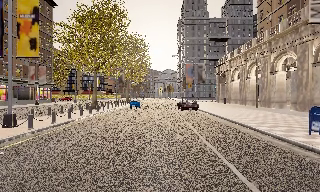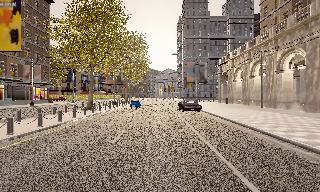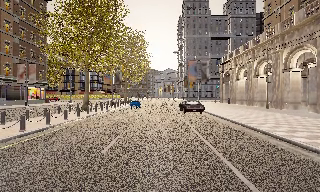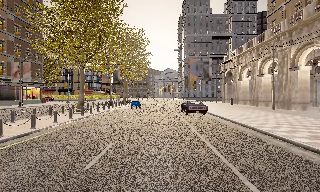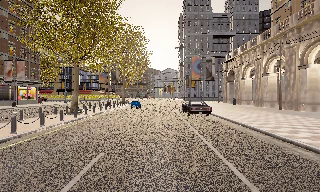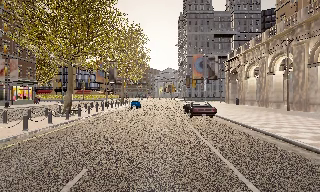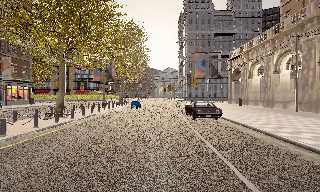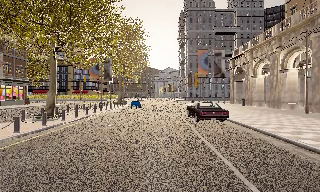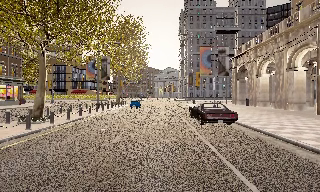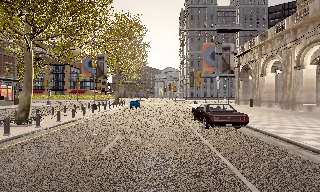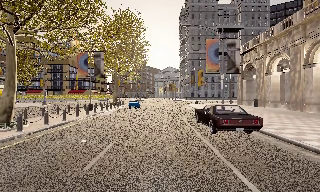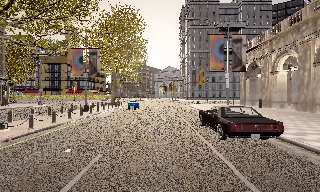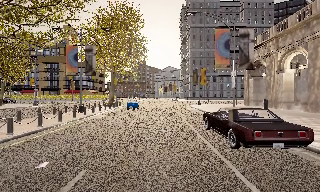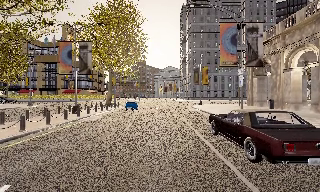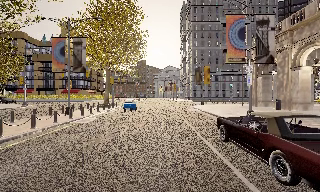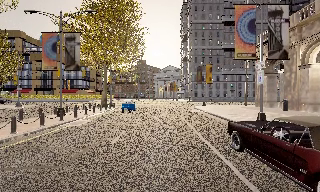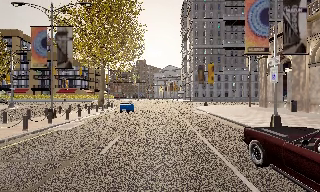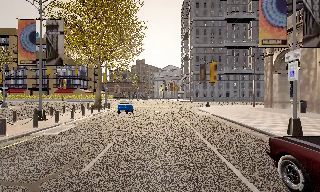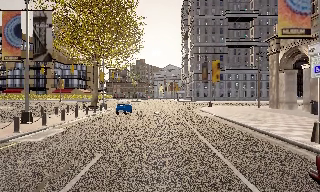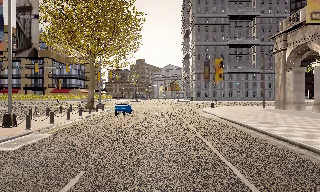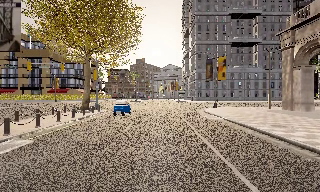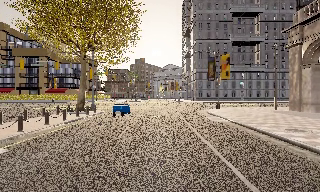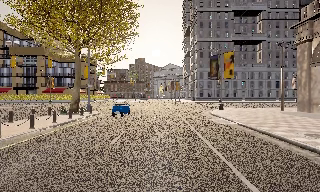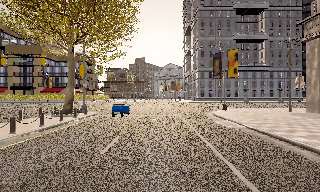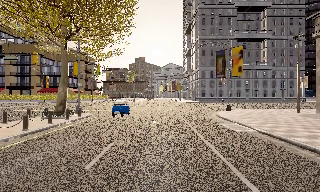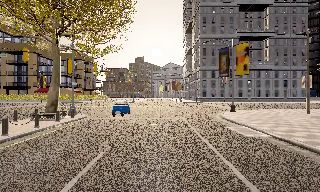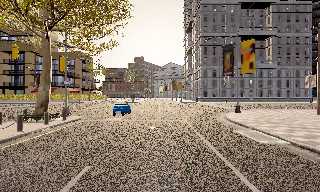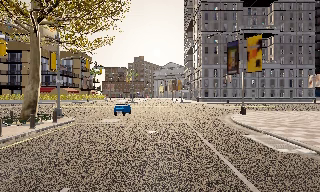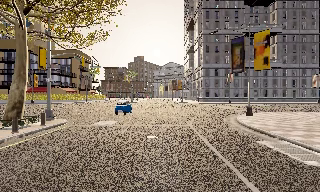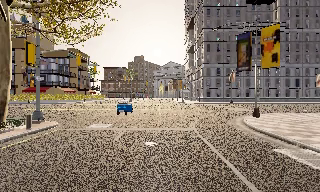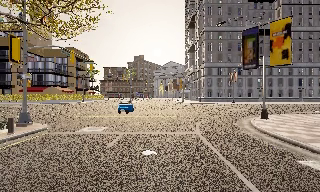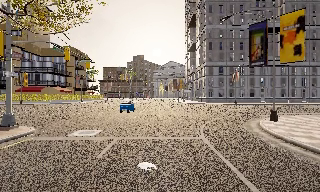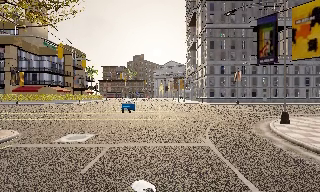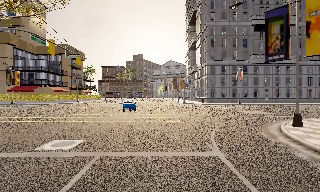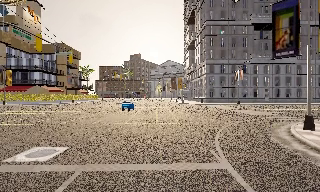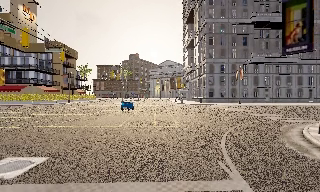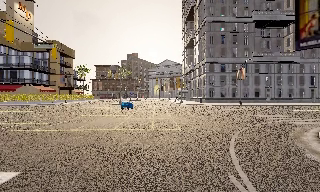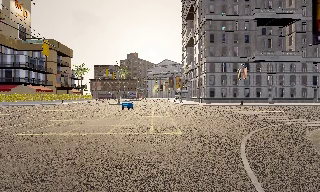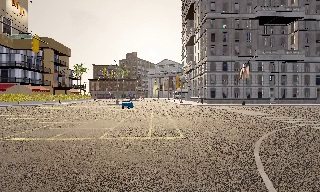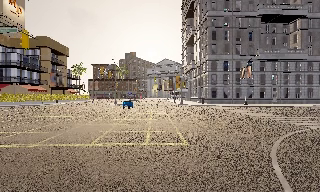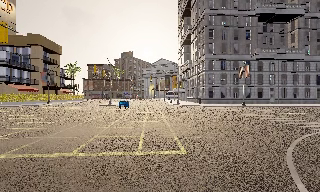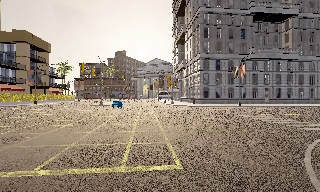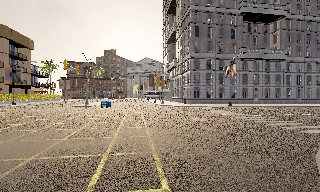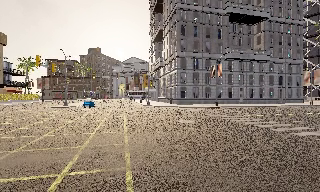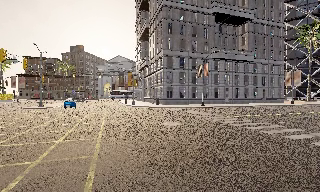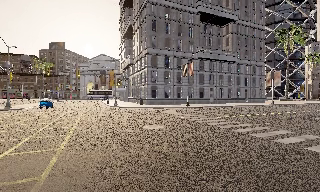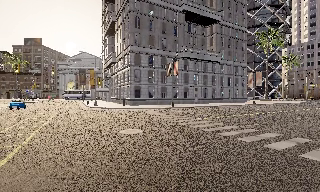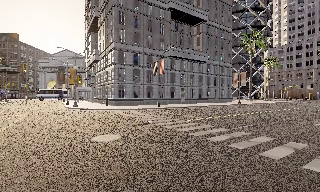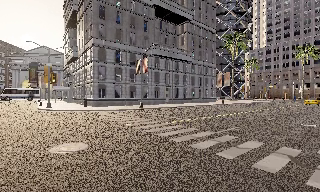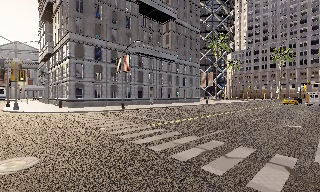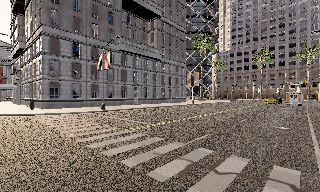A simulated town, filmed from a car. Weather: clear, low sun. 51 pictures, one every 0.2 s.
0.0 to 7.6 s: The camera travels forward, about 40 m, so what stands in front looms larger.
7.6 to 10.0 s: The camera pans to its right, which is clockwise from overhead, by about 45 degrees. It travels forward, about 12 m.
The film runs forward here.
